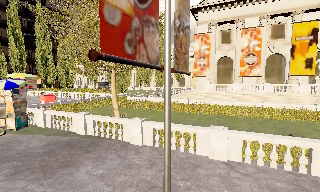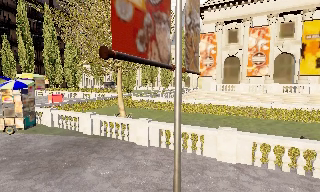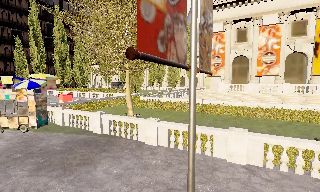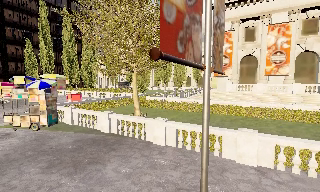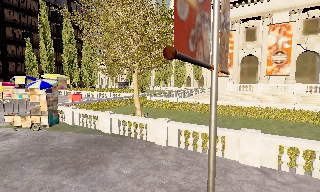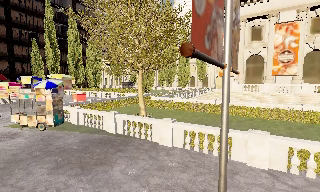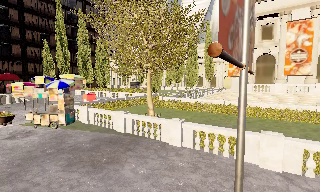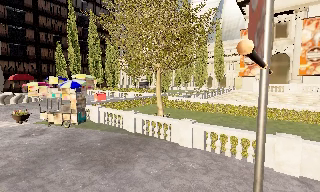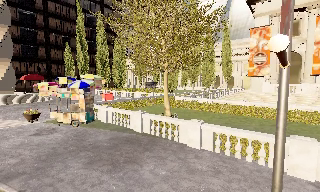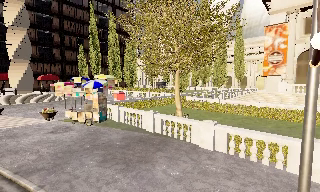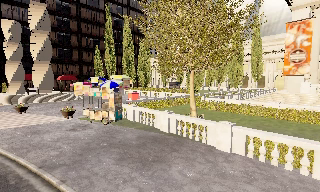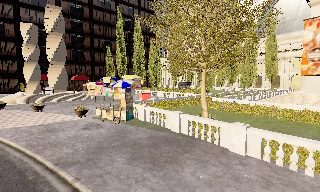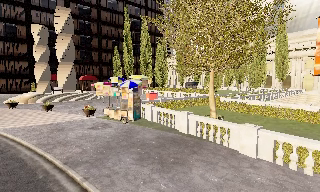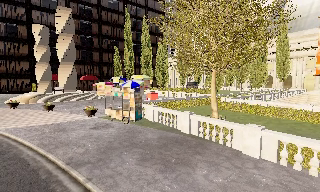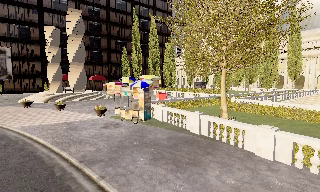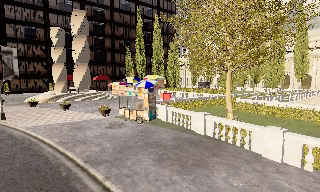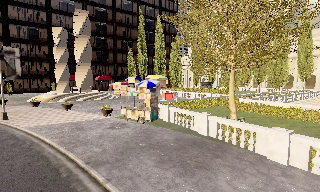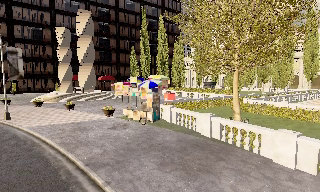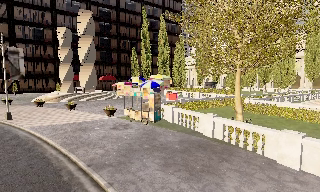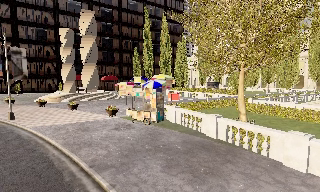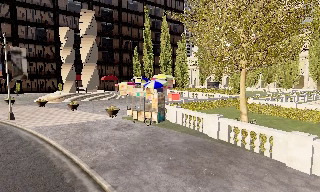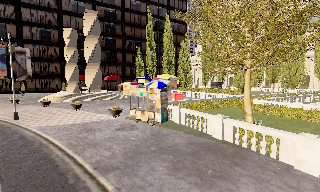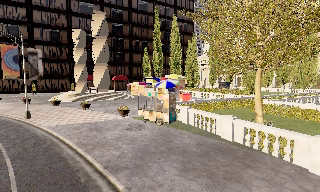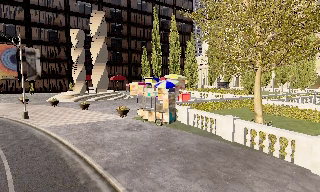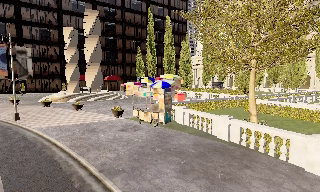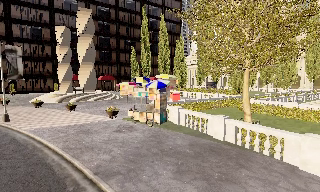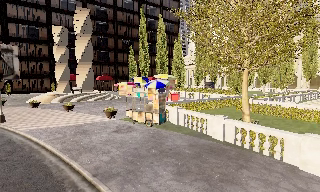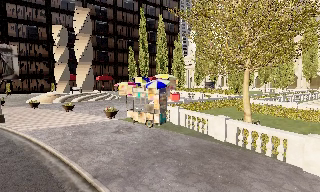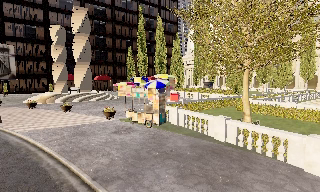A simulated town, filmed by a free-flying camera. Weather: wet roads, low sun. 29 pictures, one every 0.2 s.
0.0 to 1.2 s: The camera travels to its left, about 0.5 m, so close, fixed things drift to the right.
1.2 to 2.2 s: The camera swings to its left by about 15 degrees, and the scene slides to the right. It travels to its left, about 0.5 m, so close, fixed things drift to the right.
2.2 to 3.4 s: The camera travels forward, about 0.5 m, so what stands in front looms larger.
3.4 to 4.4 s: The camera shifts only a little, or ends up much as it began.
4.4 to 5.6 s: The camera travels forward, about 0.5 m, so what stands in front looms larger.
The film runs forward here.
